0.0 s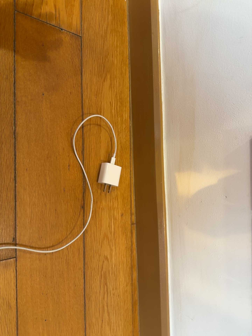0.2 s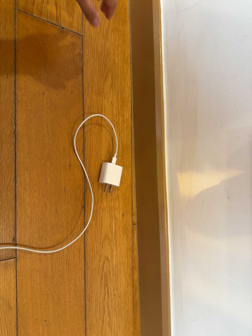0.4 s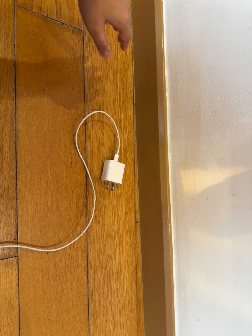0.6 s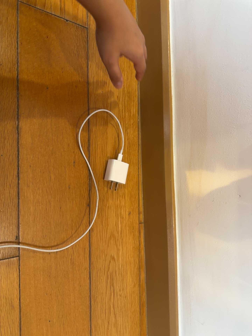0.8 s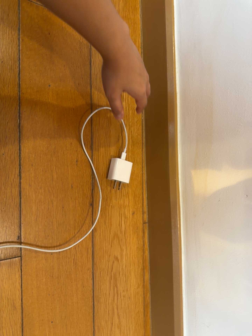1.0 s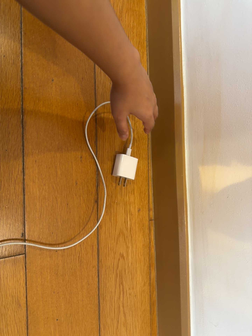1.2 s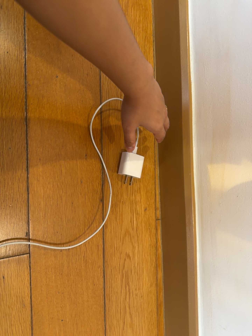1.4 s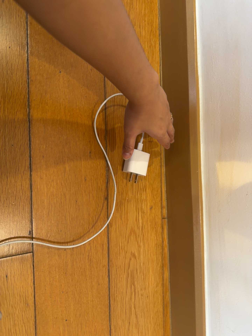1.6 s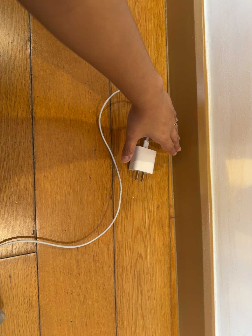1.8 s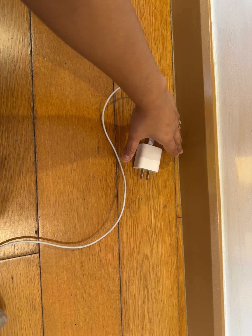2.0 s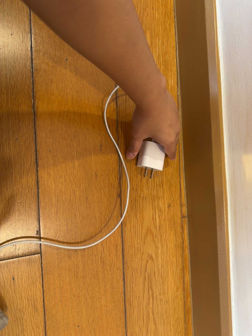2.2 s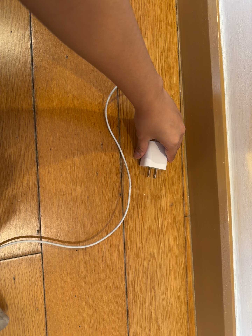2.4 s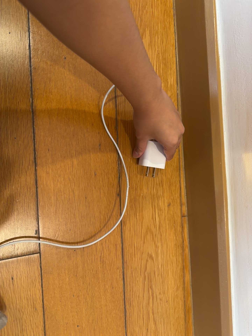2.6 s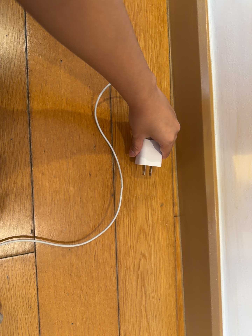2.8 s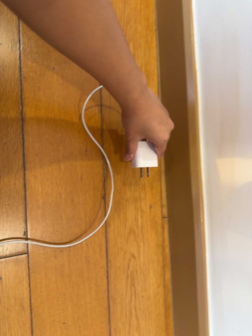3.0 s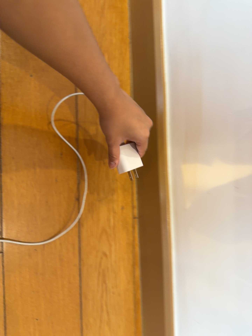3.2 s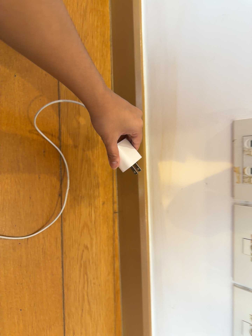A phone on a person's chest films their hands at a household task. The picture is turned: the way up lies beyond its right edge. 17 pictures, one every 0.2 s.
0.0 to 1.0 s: The camera shifts only a little, or ends up much as it began.
1.0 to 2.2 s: The camera travels forward, about 6 cm, so what stands in front looms larger.
2.2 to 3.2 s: The camera swings to its right by about 15 degrees, and the scene slides to the left. It travels backward, about 8 cm, so what stands in front gets smaller.
The film runs forward here.
